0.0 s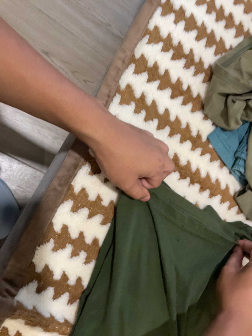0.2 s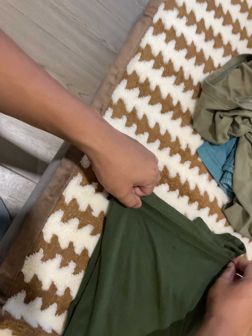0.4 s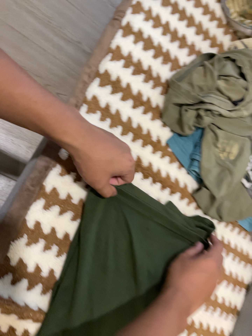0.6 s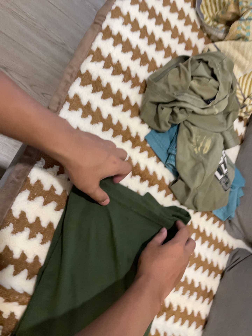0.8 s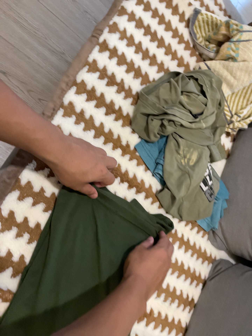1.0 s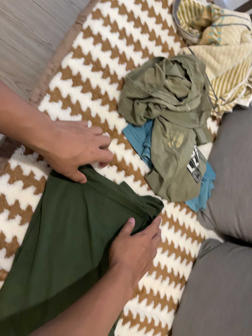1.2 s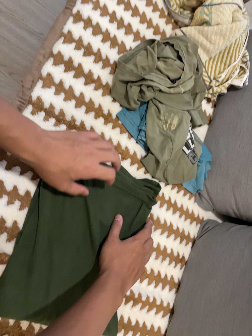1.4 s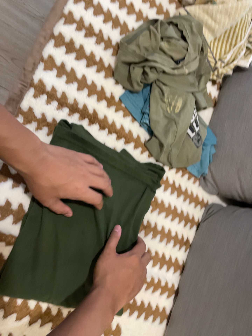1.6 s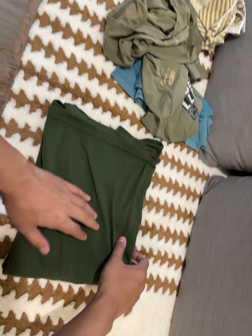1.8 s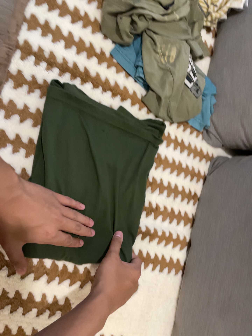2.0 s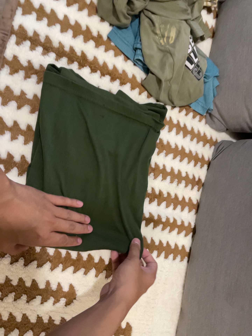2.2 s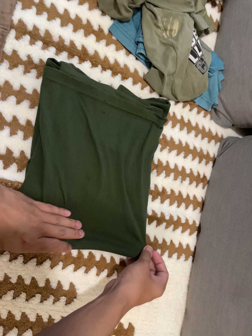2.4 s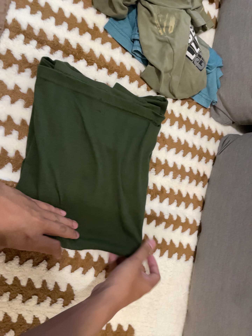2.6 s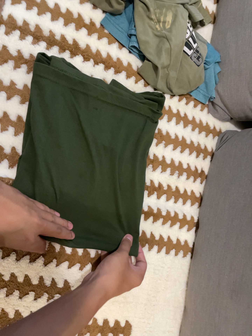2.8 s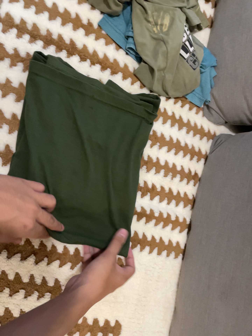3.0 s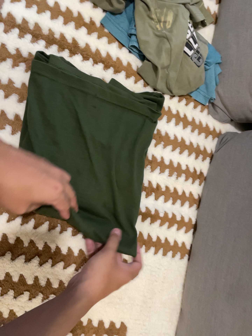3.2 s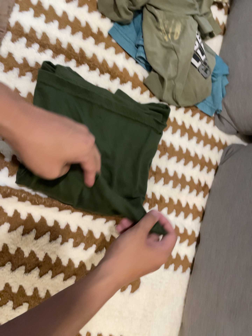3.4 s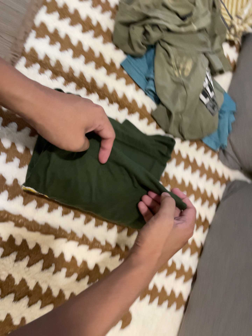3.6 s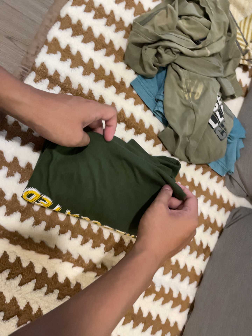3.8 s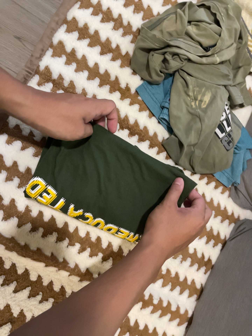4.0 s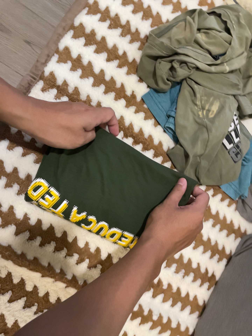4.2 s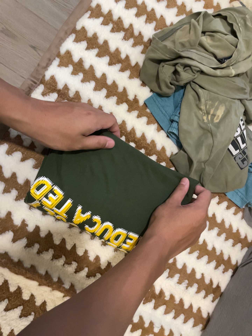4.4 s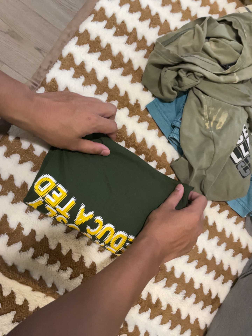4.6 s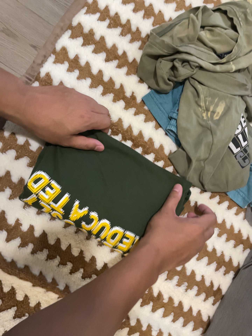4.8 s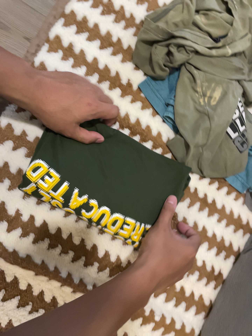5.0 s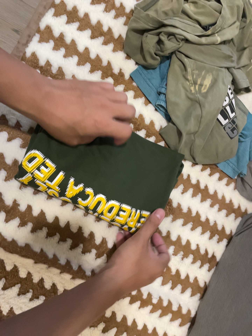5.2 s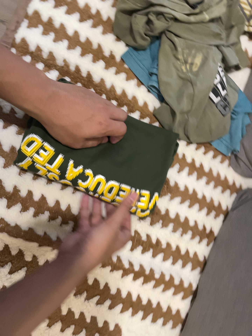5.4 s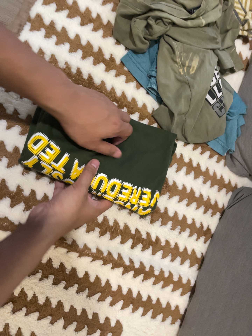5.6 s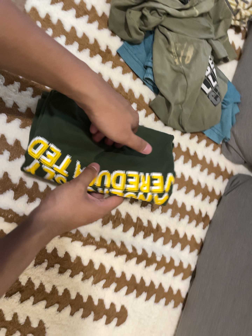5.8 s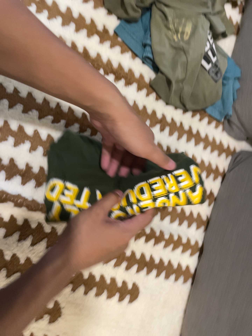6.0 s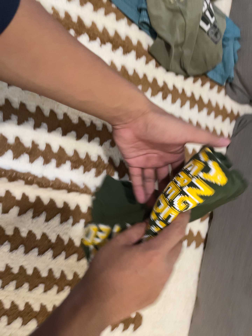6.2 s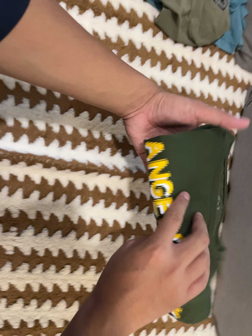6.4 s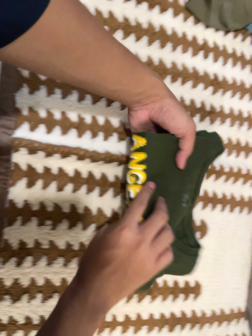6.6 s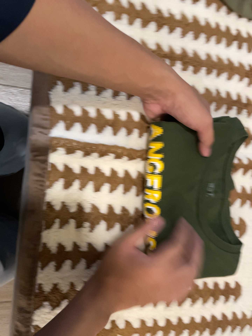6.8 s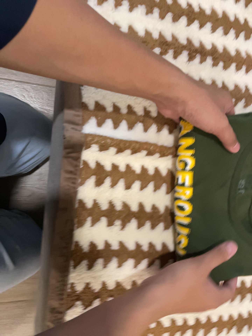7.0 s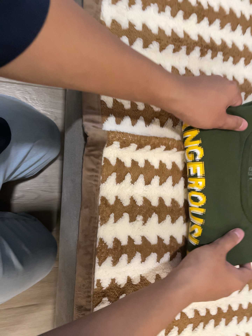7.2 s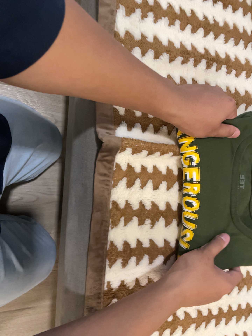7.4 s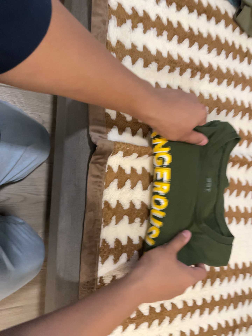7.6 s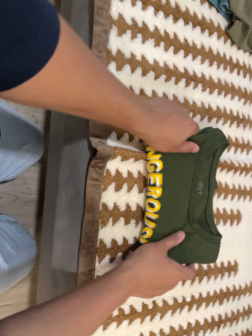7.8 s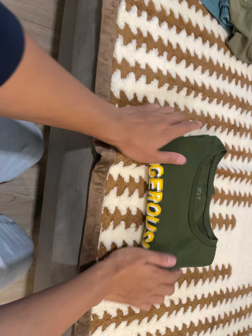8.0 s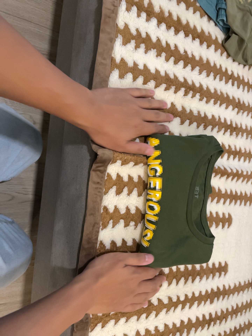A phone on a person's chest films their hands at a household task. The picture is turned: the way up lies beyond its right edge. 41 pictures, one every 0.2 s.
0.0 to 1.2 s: The camera travels backward, toward the bottom of its view and to its right, about 16 cm, so what stands in front gets smaller.
1.2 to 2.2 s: The camera travels toward the bottom of its view, about 10 cm, so close, fixed things drift upward. It rolls about its line of sight by about 10 degrees, and the scene rotates counterclockwise.
2.2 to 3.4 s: The camera shifts only a little, or ends up much as it began.
3.4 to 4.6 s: The camera travels forward, about 9 cm, so what stands in front looms larger. It rolls about its line of sight by about 10 degrees, and the scene rotates clockwise.
4.6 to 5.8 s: The camera travels toward the bottom of its view, about 9 cm, so close, fixed things drift upward. Its aim tips toward the bottom of its view by about 10 degrees, and the scene shifts upward. It rolls about its line of sight by about 10 degrees, and the scene rotates counterclockwise.
5.8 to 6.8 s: The camera travels to its left, about 20 cm, so close, fixed things drift to the right. It rolls about its line of sight by about 10 degrees, and the scene rotates counterclockwise.
6.8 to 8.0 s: The camera pans to its right by about 15 degrees. It travels to its left and backward, about 16 cm.
The film runs forward here.
